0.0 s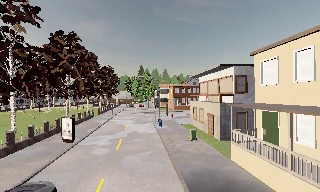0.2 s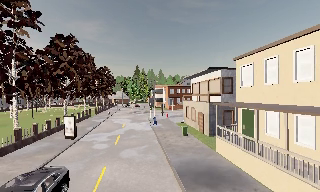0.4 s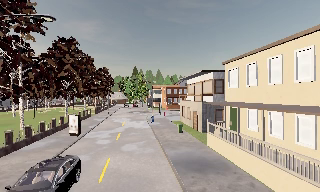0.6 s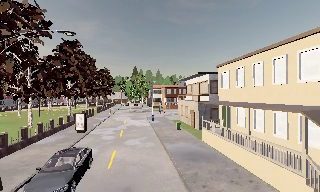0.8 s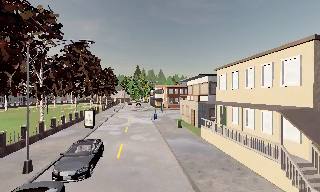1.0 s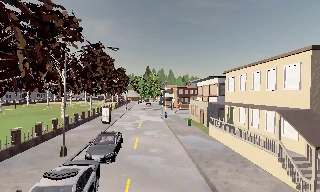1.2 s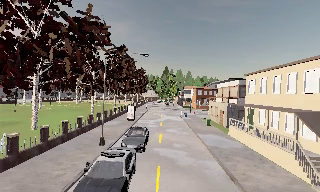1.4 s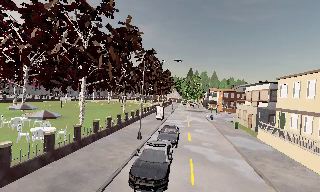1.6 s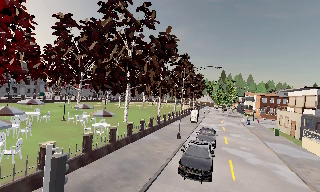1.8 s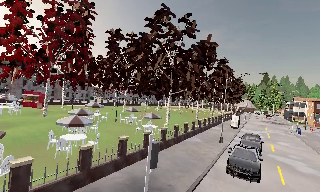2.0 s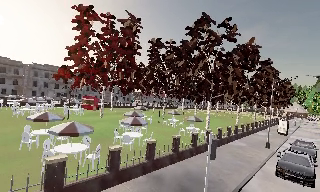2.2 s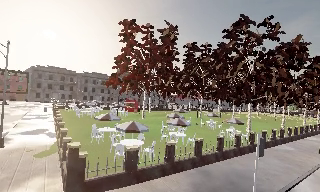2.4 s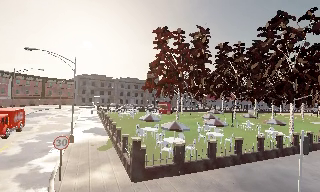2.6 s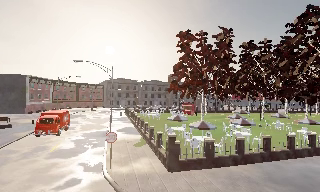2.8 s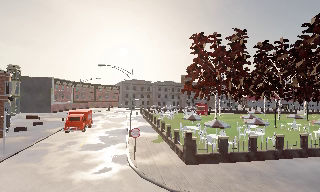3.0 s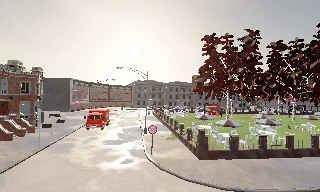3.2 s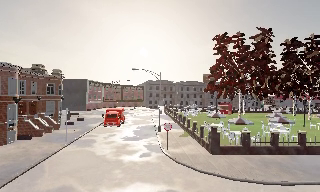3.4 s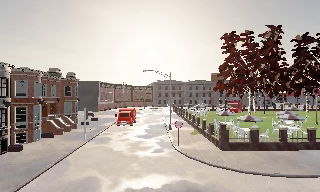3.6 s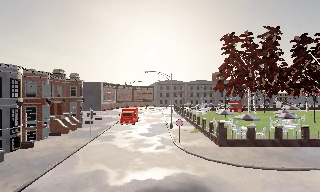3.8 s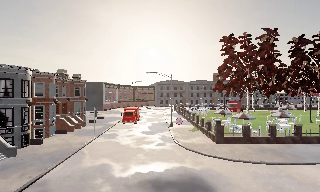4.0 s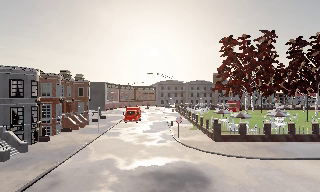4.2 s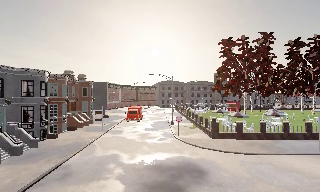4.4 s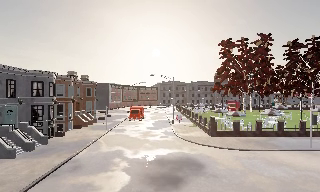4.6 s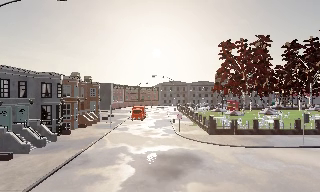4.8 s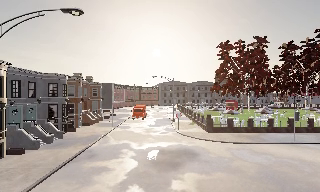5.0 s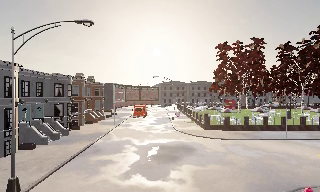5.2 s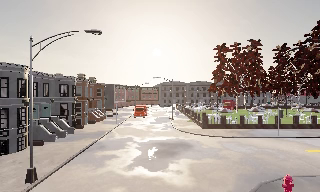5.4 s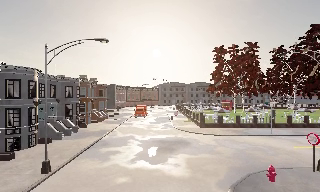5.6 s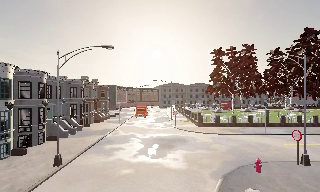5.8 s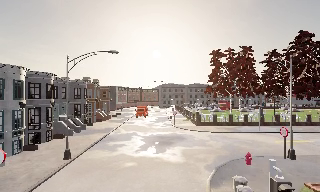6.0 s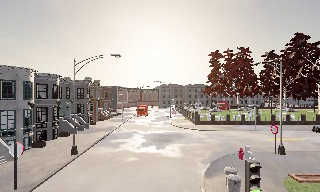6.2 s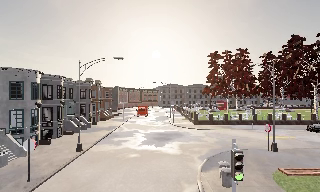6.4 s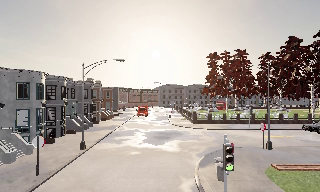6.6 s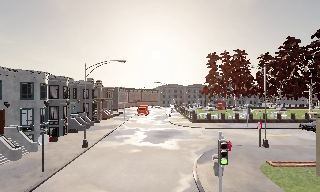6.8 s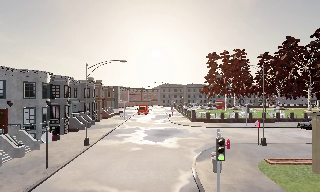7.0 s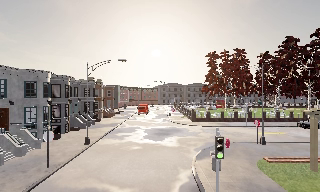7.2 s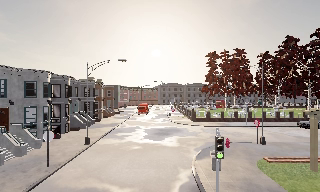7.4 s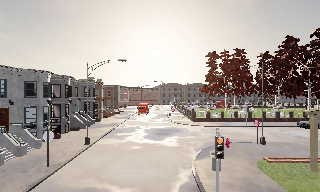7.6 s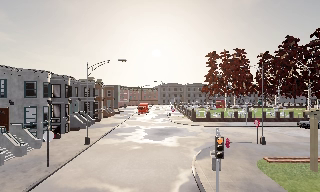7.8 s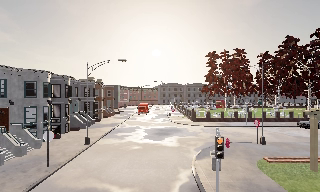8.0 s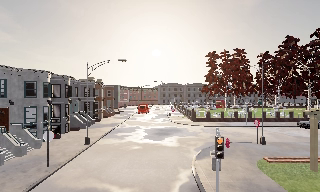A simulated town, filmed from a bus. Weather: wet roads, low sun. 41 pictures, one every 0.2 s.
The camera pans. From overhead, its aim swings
counterclockwise.
The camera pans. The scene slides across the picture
to the right.
0.0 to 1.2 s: The camera travels backward, about 9 m, so what stands in front gets smaller.
1.2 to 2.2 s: The camera pans to its left, which is counterclockwise from overhead, by about 55 degrees. It travels backward and to its left, about 9 m.
2.2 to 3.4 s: The camera swings to its left by about 35 degrees, and the scene slides to the right. It travels backward and to its left, about 7 m. It loses speed.
3.4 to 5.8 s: The camera travels backward, about 12 m, so what stands in front gets smaller.
5.8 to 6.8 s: The camera travels backward, about 3 m, so what stands in front gets smaller. It loses speed.
6.8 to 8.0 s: The camera keeps its place and its aim.
The film runs backward here.
